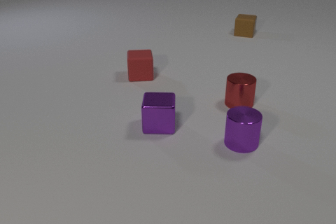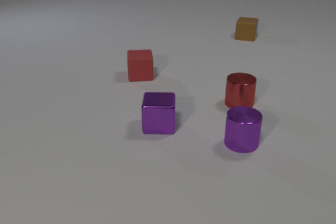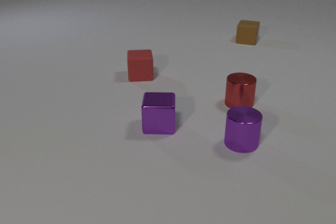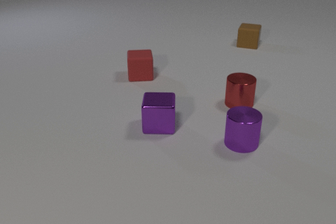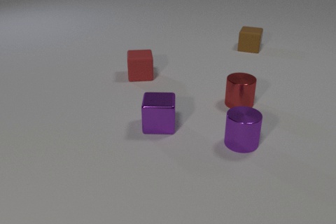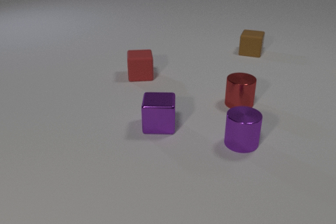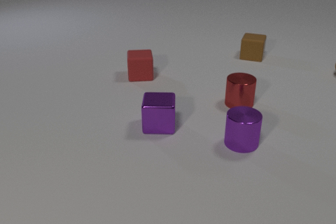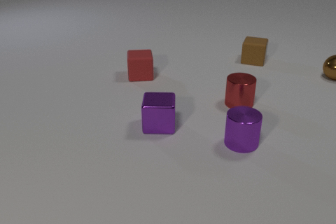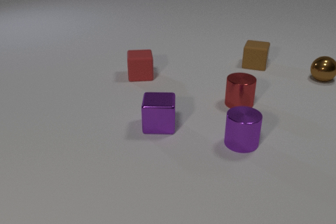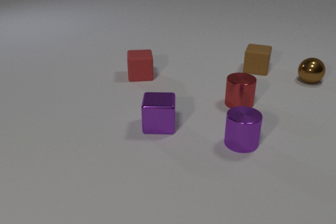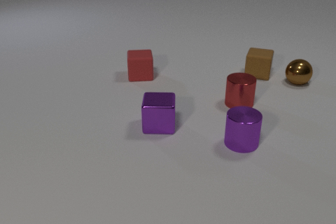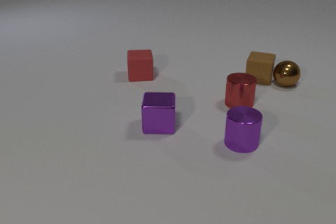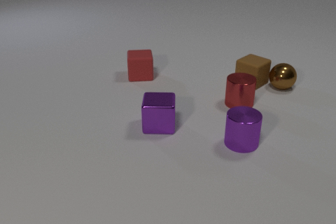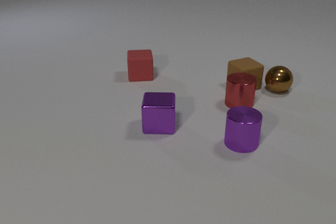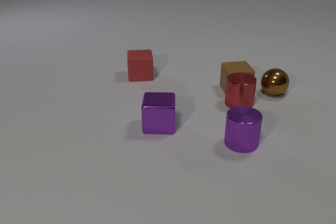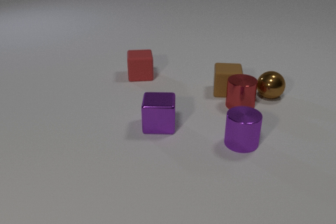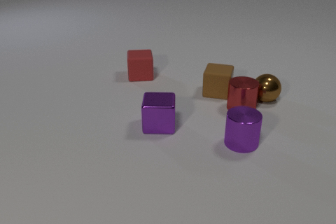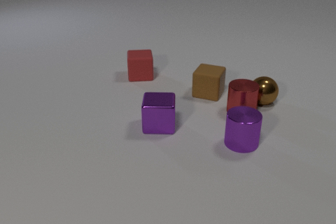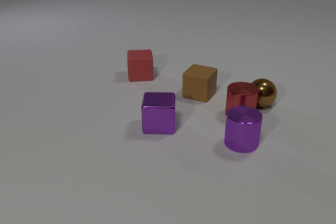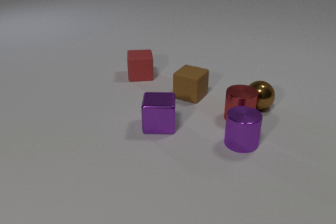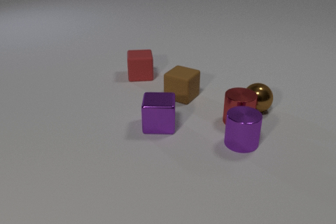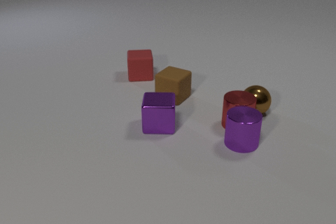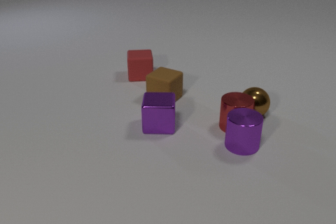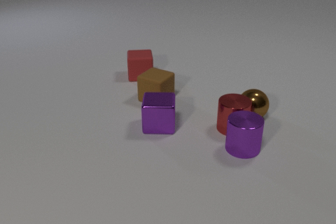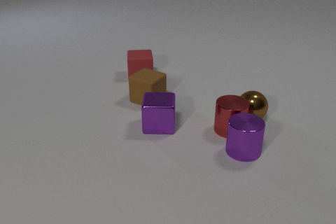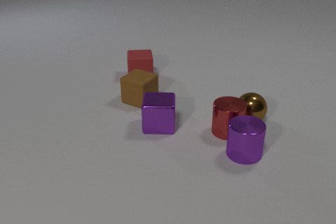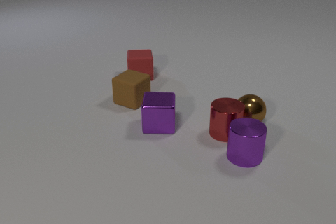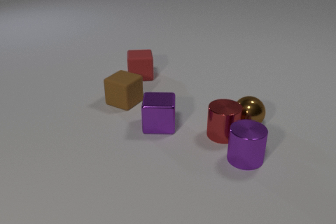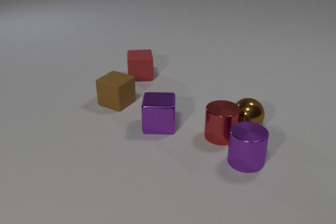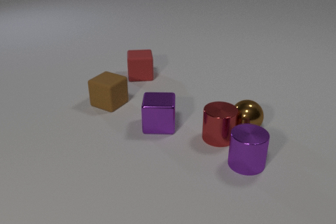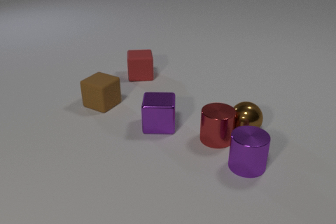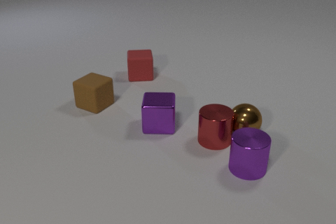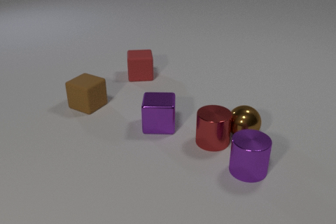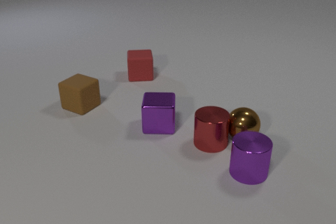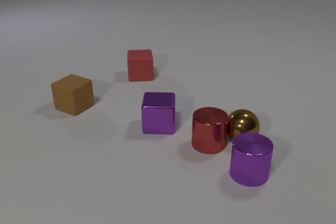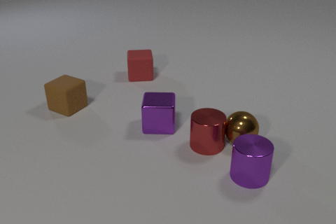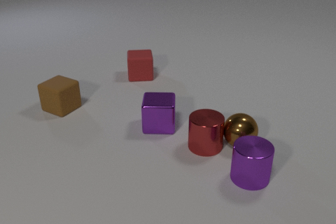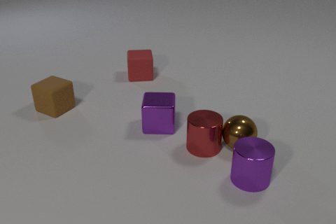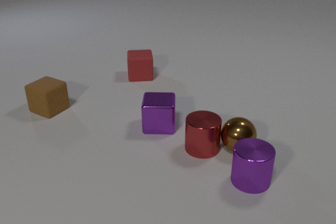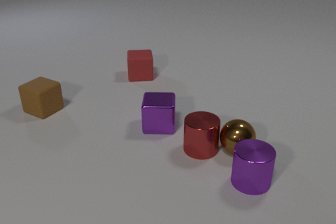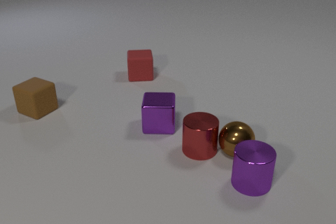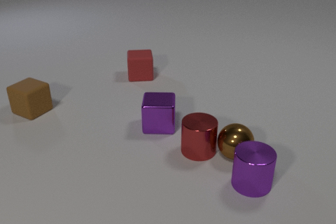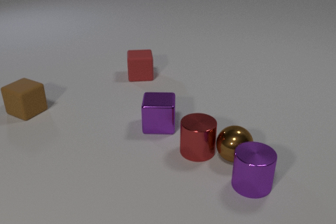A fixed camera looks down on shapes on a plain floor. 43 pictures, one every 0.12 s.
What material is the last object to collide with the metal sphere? metal.
Are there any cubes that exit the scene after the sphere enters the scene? no.
How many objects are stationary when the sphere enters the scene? 4.
0.00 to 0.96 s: The brown rubber cube slides toward the camera. The brown metal sphere comes in at the right edge, rolls to the left and toward the camera.
0.96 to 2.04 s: The brown rubber cube slides toward the camera and to the left, spins clockwise seen from above by about 90 degrees, its near face sliding to the left. The brown metal sphere rolls toward the camera and to the left. The red metal cylinder slides toward the camera. The brown rubber cube and the brown metal sphere collide. The brown rubber cube and the red metal cylinder collide. The brown metal sphere and the red metal cylinder collide.
2.04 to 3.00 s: The brown rubber cube slides to the left. The brown metal sphere rolls toward the camera. The red metal cylinder slides toward the camera. The purple metal cylinder slides toward the camera. The red metal cylinder and the purple metal cylinder collide.
3.00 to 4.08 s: The brown rubber cube slides to the left. The brown metal sphere rolls toward the camera. The red metal cylinder slides toward the camera and to the left. The purple metal cylinder slides toward the camera.
4.08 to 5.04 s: The brown rubber cube slides to the left. The brown metal sphere rolls toward the camera. The red metal cylinder slides toward the camera and to the left. The purple metal cylinder slides toward the camera.
